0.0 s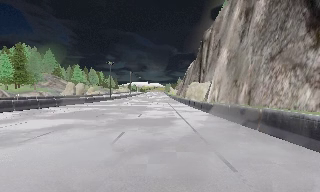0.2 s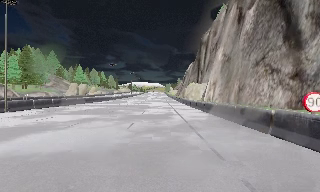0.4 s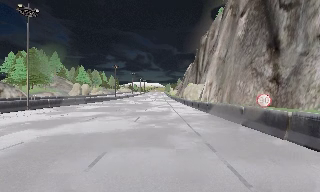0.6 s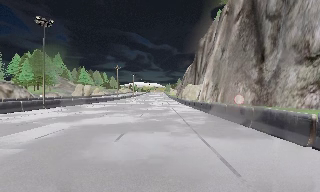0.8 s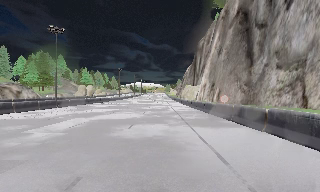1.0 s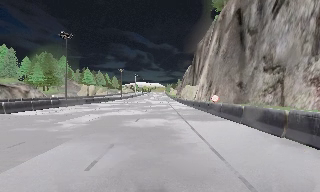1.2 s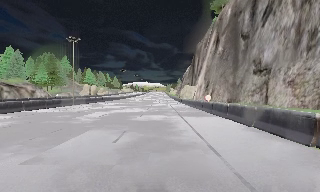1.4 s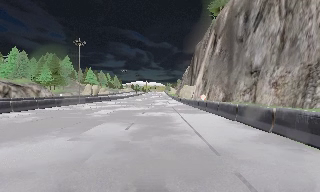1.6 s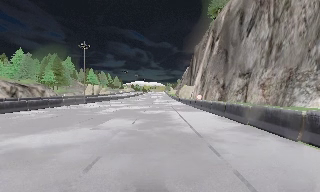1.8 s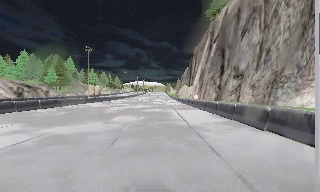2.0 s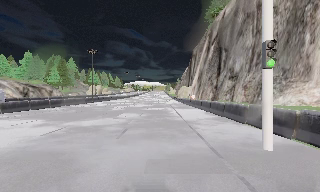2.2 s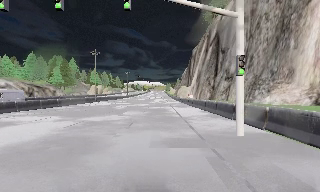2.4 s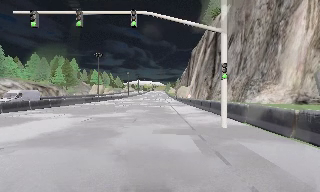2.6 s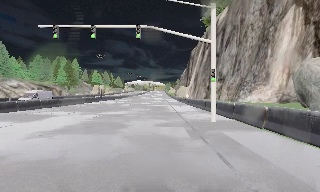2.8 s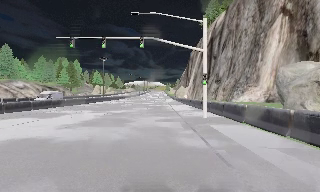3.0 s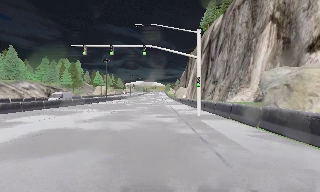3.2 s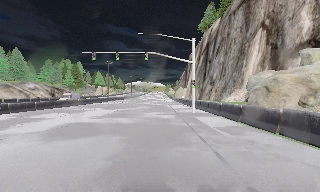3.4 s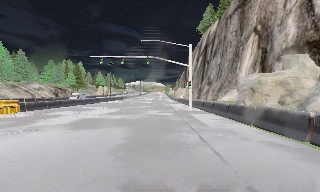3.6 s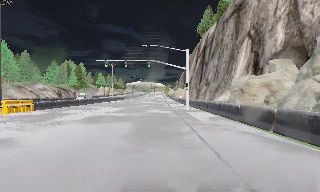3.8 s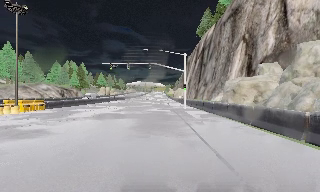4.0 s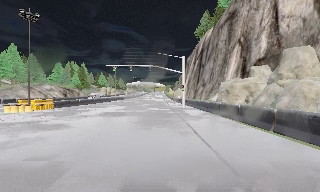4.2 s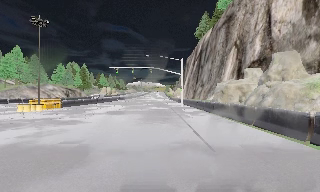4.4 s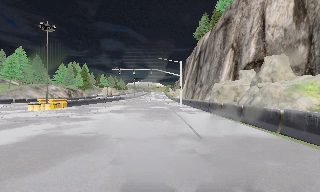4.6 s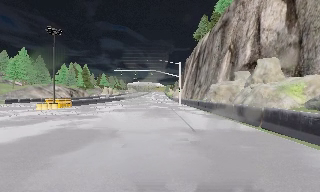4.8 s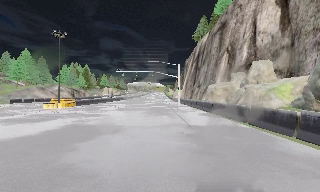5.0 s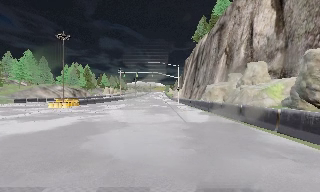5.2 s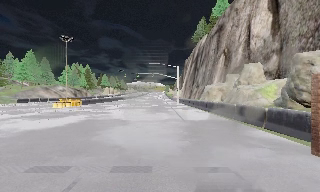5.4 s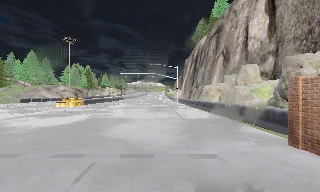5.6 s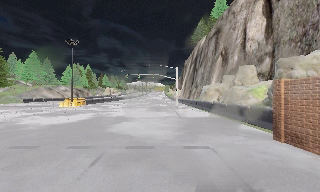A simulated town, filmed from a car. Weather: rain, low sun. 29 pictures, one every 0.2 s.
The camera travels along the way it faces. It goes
backward.
0.0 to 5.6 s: The camera travels backward, about 50 m, so what stands in front gets smaller. It loses speed.
The film runs backward here.
